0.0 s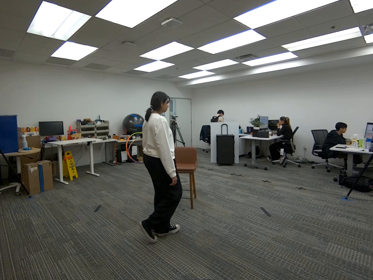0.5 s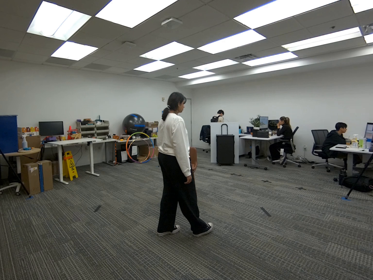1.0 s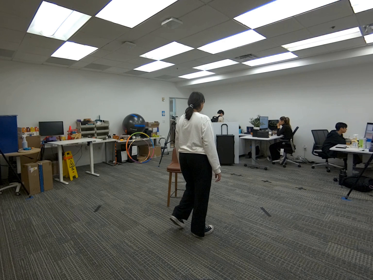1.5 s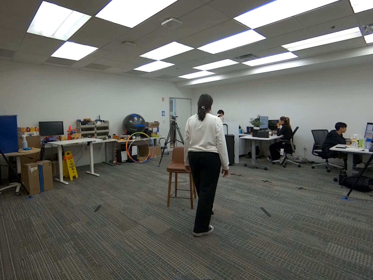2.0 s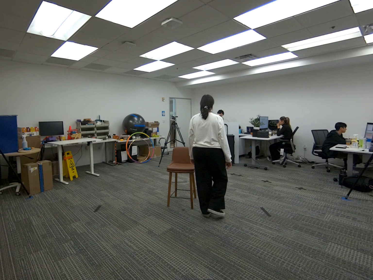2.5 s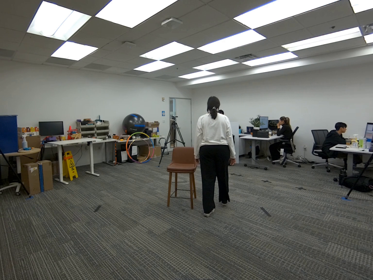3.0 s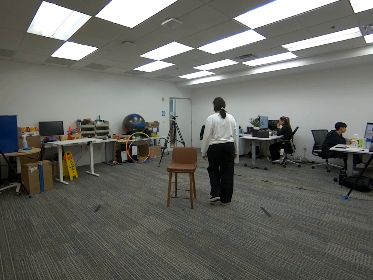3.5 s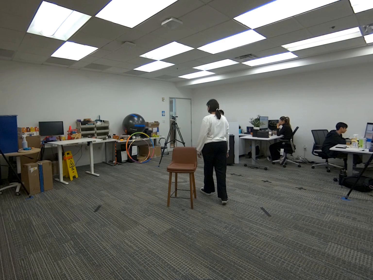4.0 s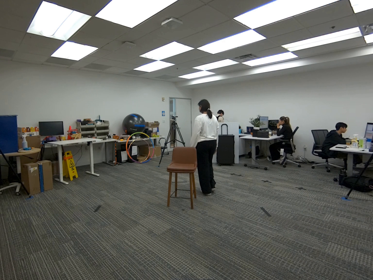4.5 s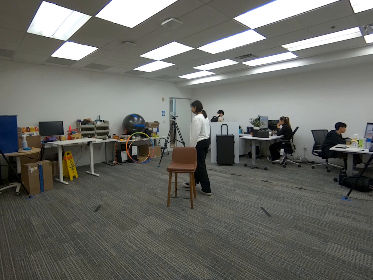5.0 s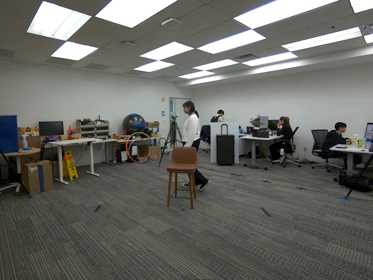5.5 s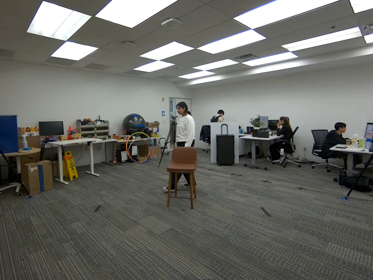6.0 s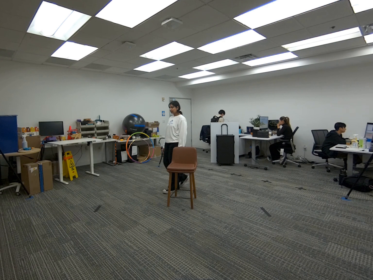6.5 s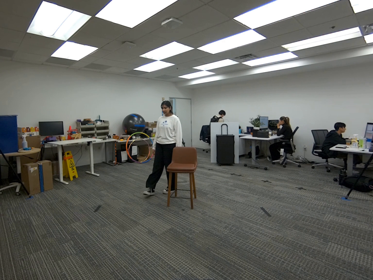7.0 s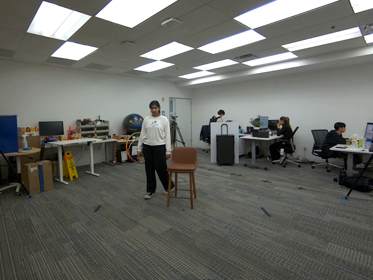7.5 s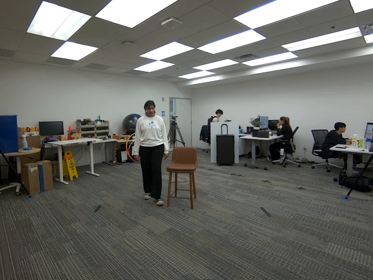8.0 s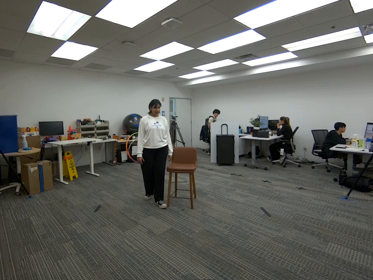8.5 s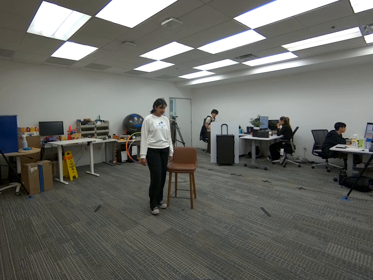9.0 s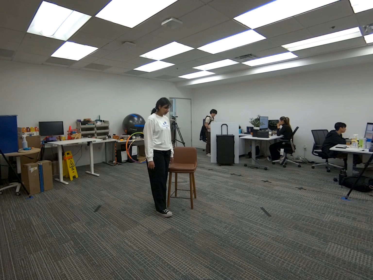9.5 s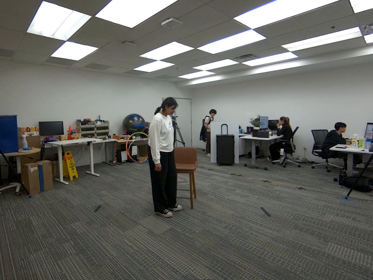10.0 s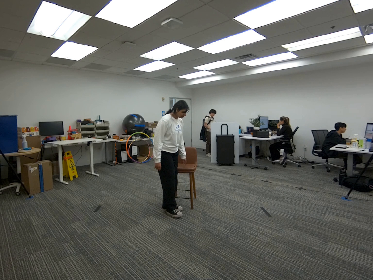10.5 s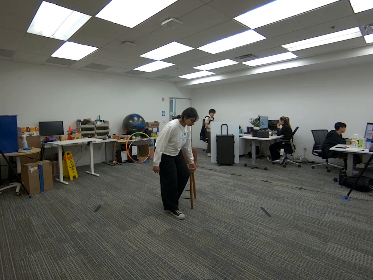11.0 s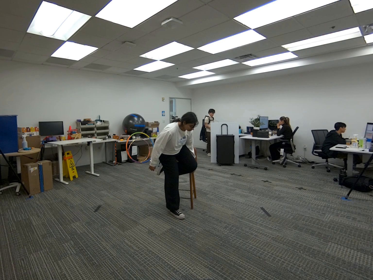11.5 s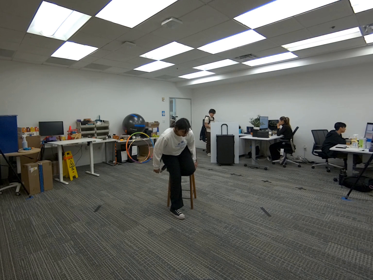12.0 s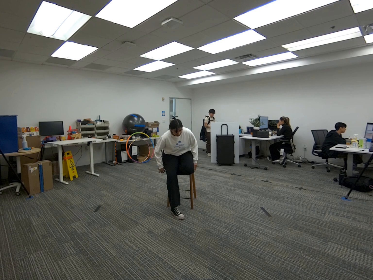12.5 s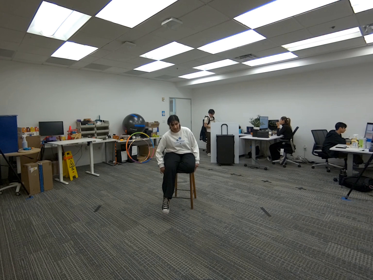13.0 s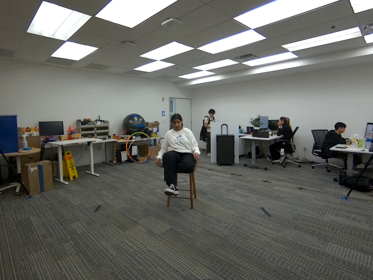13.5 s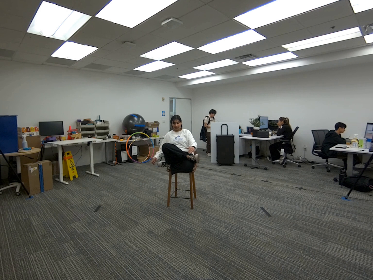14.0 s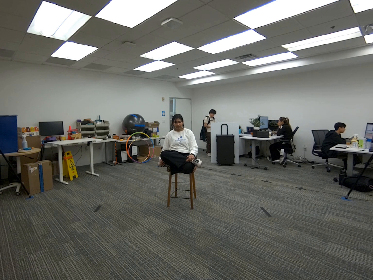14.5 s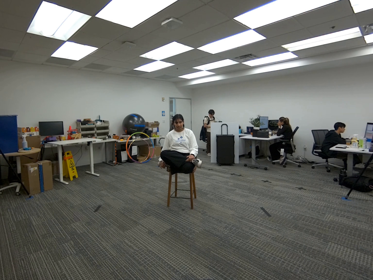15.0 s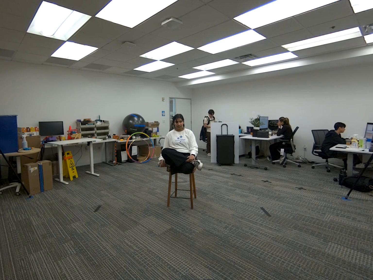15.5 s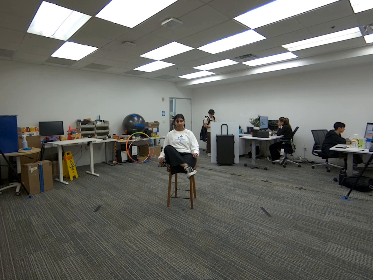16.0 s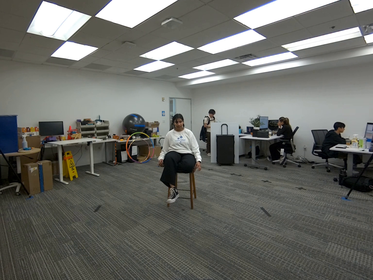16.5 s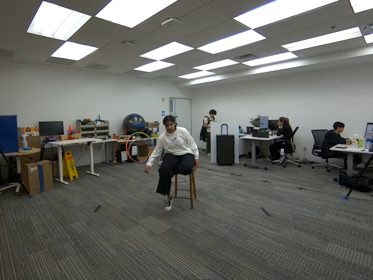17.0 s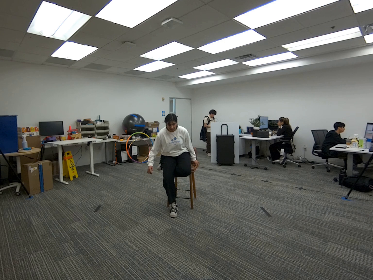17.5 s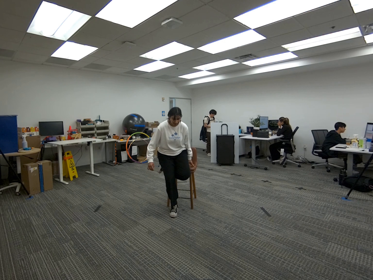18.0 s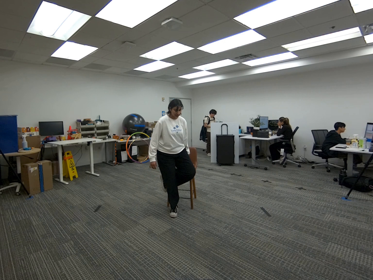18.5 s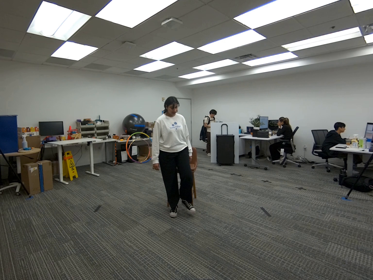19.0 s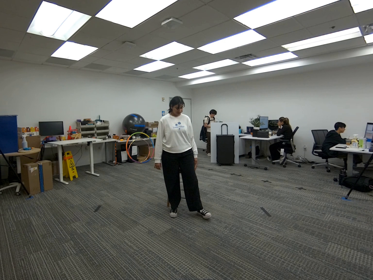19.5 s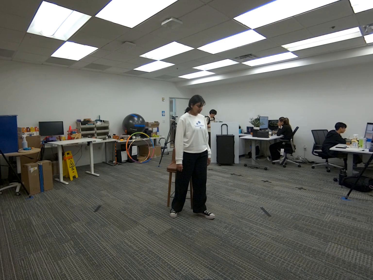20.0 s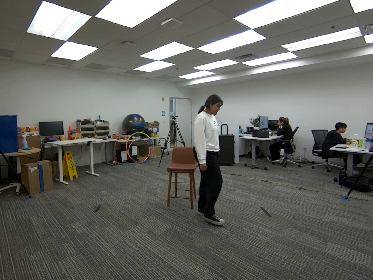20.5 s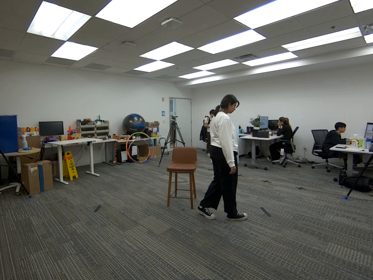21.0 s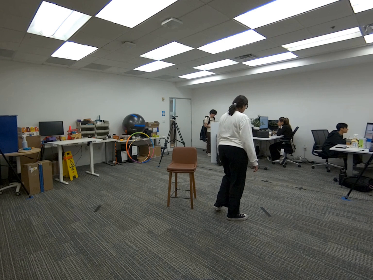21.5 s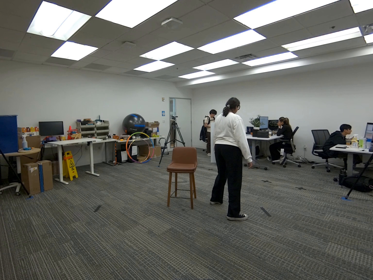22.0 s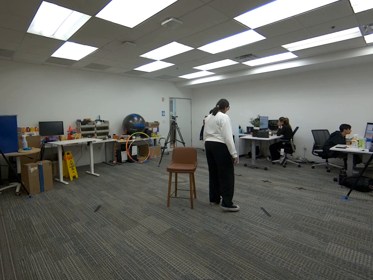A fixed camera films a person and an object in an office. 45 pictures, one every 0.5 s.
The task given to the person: Walk over to the tall bar stool and sit criss cross apple sauce.
